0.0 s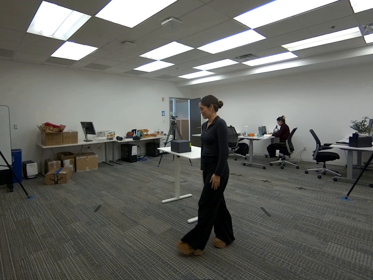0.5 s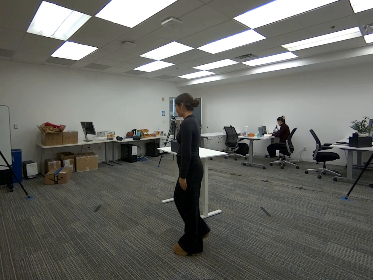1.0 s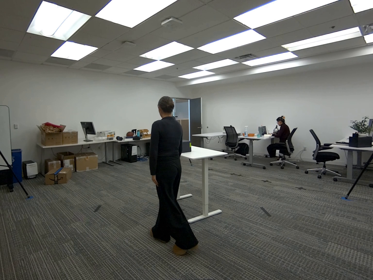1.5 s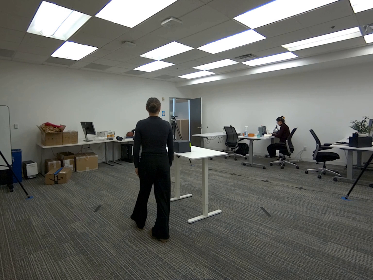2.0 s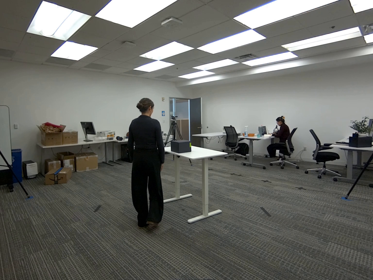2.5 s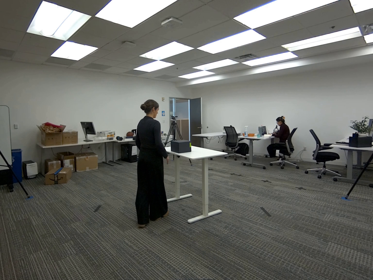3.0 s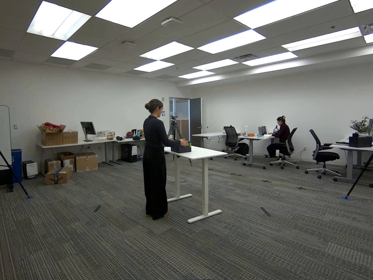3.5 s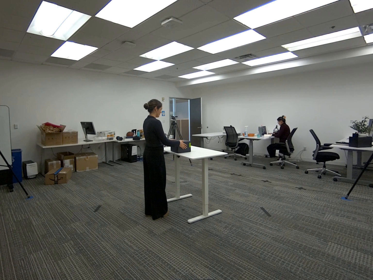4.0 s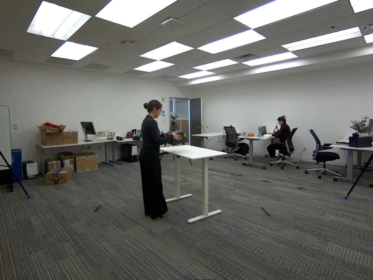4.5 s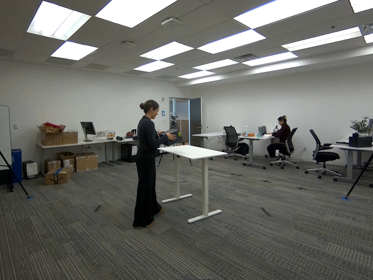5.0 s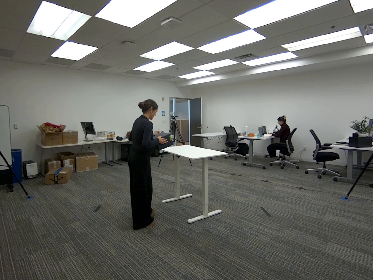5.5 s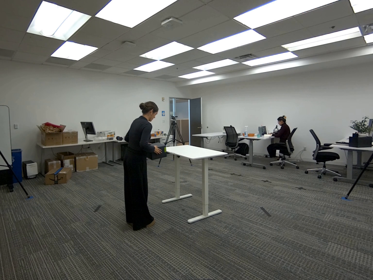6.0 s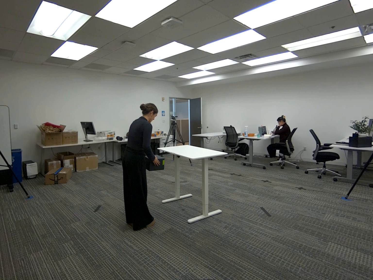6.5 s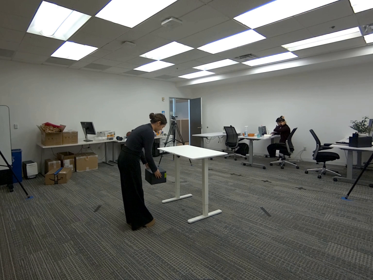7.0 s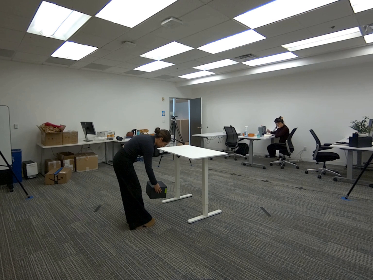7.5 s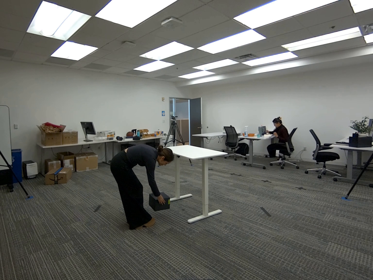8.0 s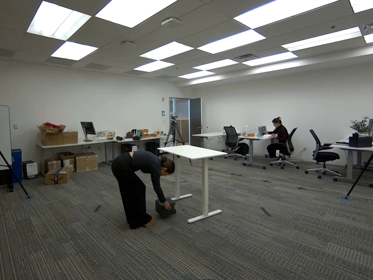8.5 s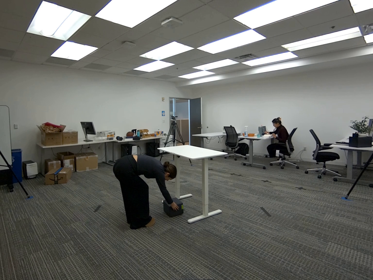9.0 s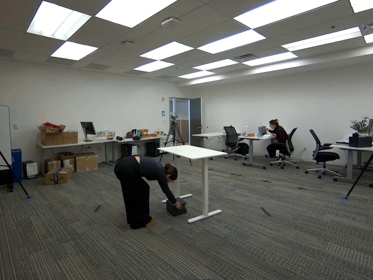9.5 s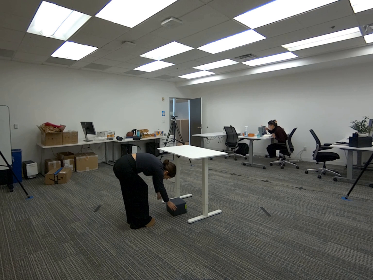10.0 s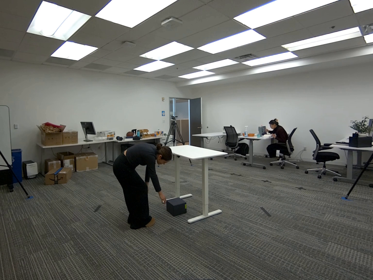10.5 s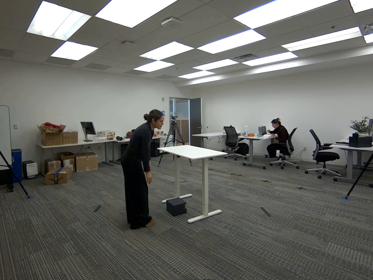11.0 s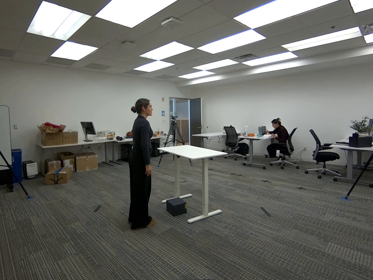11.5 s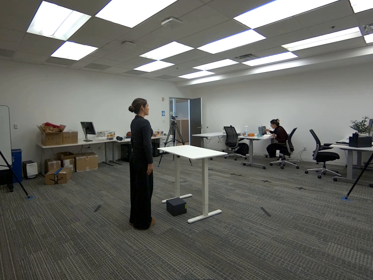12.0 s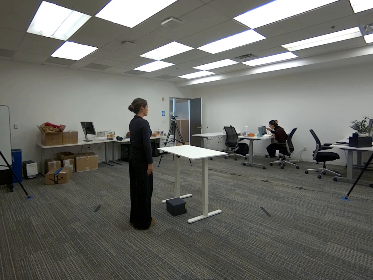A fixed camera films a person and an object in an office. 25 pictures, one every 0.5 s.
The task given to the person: Walk to the box on the table, pick up the box with both hands, and place it on the ground.
